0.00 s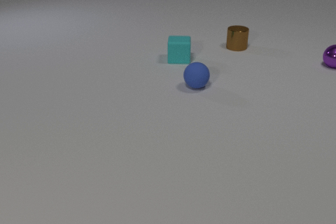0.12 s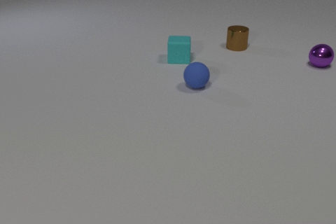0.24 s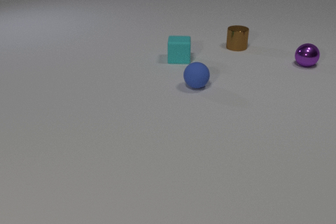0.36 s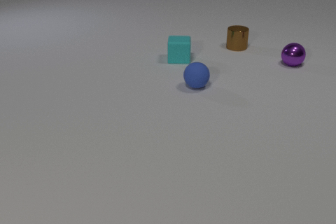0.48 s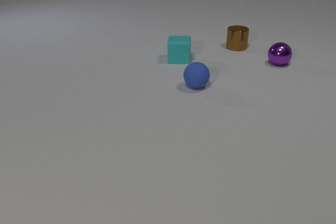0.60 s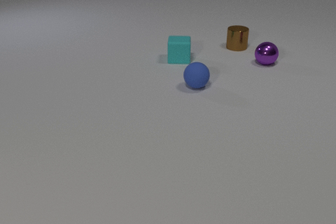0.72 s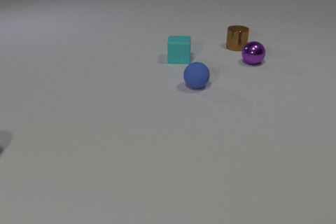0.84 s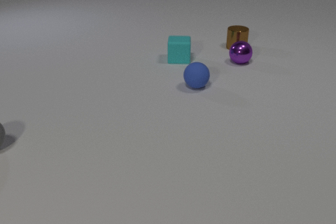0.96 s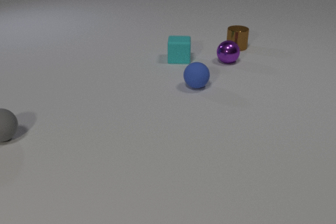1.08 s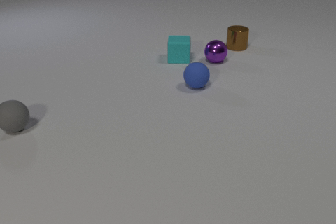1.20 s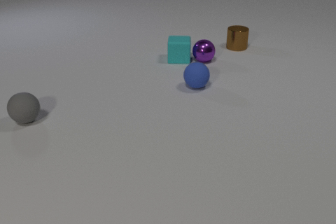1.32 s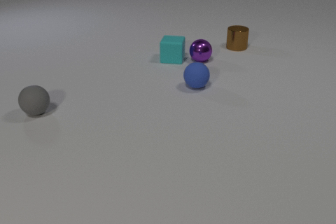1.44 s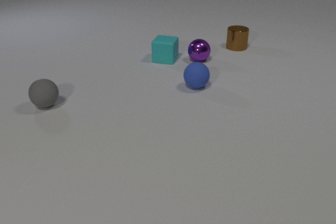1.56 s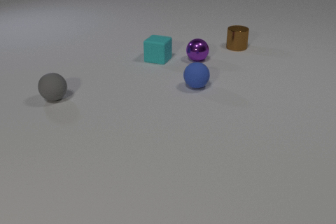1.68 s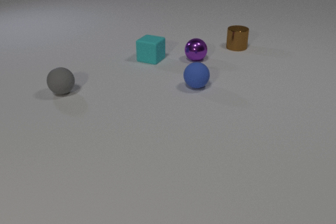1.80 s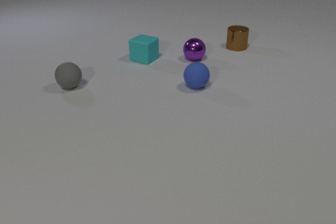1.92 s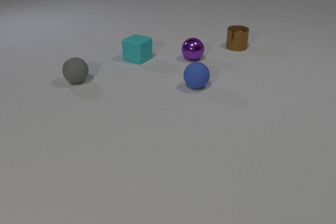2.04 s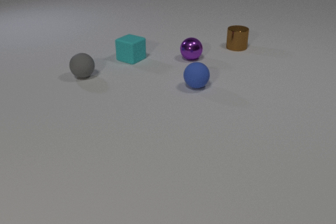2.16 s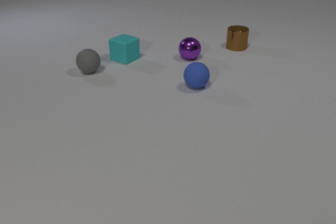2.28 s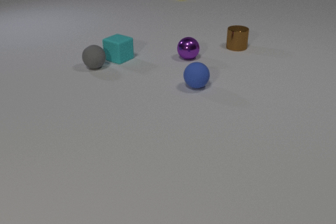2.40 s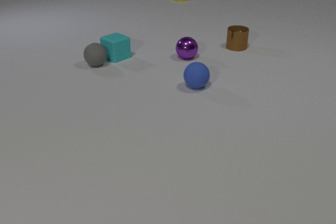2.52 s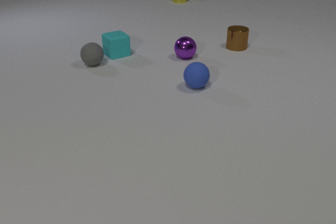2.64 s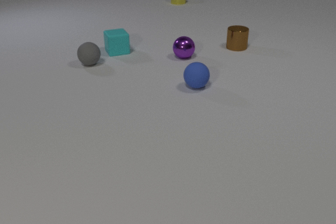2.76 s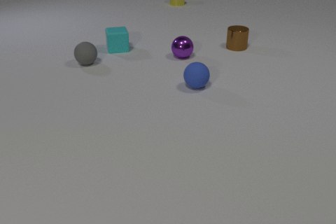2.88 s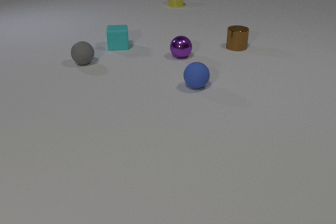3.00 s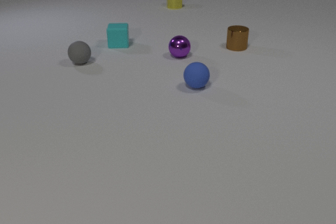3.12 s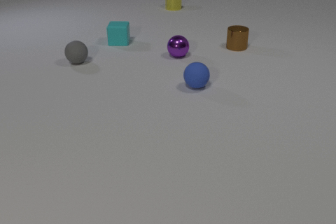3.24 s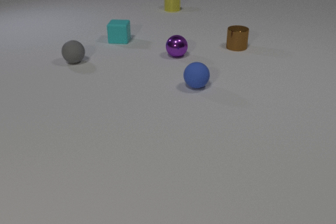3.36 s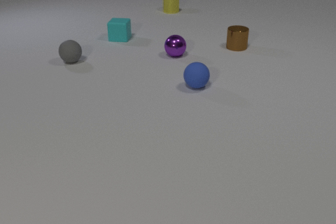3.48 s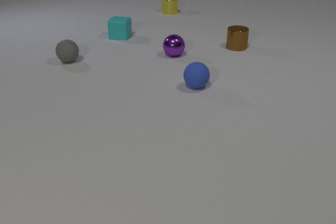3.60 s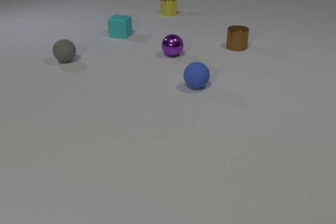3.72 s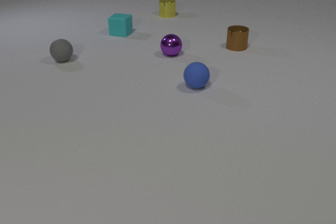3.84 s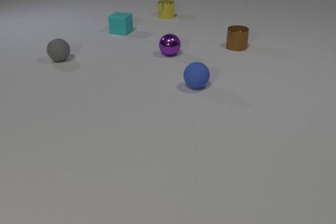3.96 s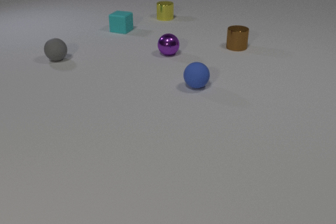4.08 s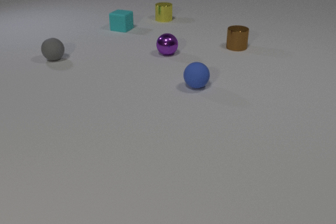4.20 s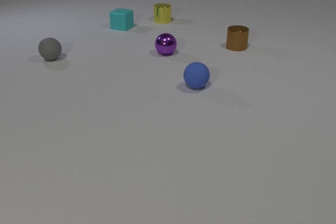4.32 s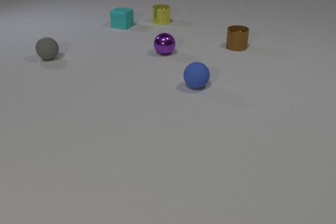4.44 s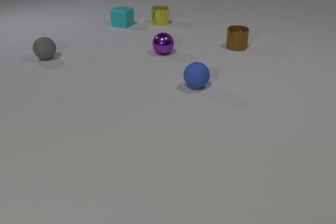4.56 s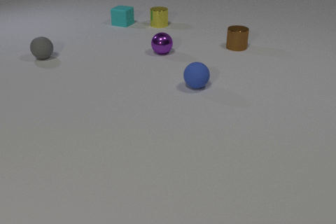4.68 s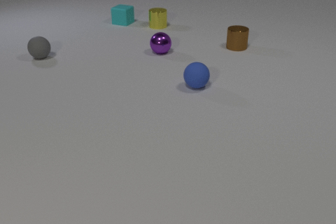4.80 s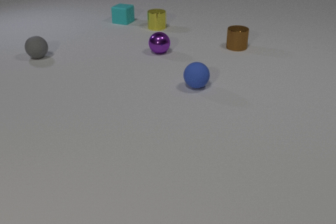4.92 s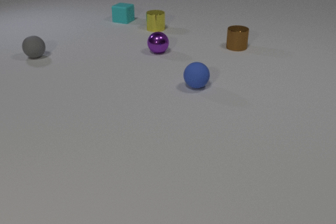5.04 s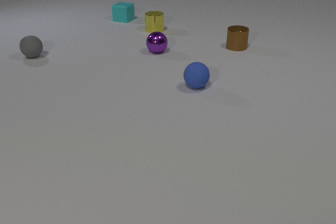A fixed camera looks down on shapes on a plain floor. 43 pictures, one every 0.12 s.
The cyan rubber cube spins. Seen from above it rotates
clockwise.
The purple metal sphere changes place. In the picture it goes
to the left.
0.00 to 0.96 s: The purple metal sphere rolls to the left. The gray rubber sphere comes in at the left edge, rolls away from the camera and to the right.
0.96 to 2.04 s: The purple metal sphere rolls to the left. The cyan rubber cube slides to the left, spins so that its near face slides to the left, clockwise seen from above. The gray rubber sphere rolls away from the camera and to the right. The purple metal sphere and the cyan rubber cube collide.
2.04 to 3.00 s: The purple metal sphere rolls to the left and away from the camera. The cyan rubber cube slides away from the camera, spins clockwise seen from above by about 60 degrees, its near face sliding to the left. The yellow metal cylinder comes in at the top edge, slides toward the camera. The gray rubber sphere rolls away from the camera. The cyan rubber cube and the gray rubber sphere collide.
3.00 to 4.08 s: The purple metal sphere rolls to the left and away from the camera. The cyan rubber cube slides away from the camera, spins so that its near face slides to the left, clockwise seen from above. The yellow metal cylinder slides toward the camera. The gray rubber sphere rolls to the left and away from the camera.
4.08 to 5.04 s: The purple metal sphere rolls to the left and away from the camera. The cyan rubber cube slides away from the camera. The yellow metal cylinder slides toward the camera. The gray rubber sphere rolls to the left and away from the camera.
How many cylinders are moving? 1.
How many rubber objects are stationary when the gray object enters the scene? 2.
What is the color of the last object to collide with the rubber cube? gray.
